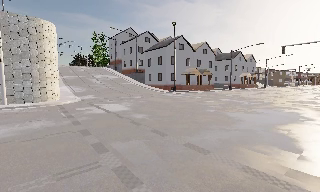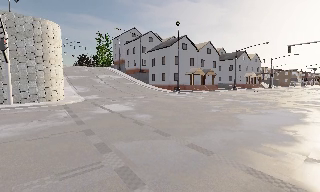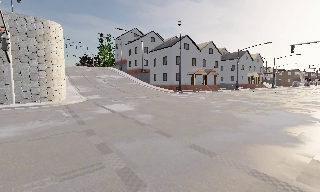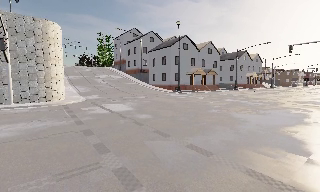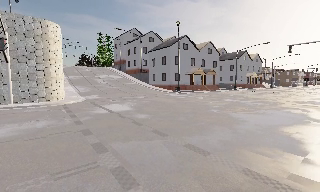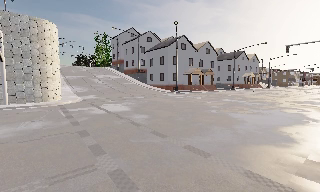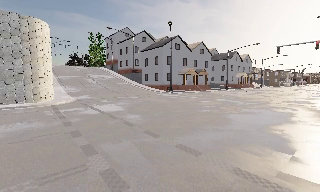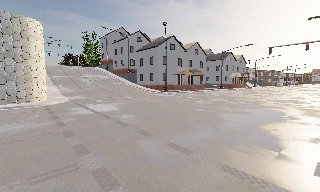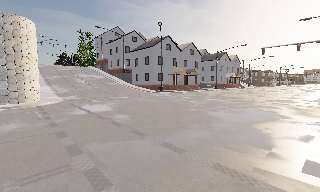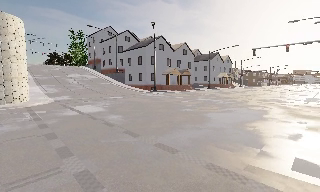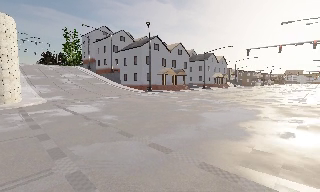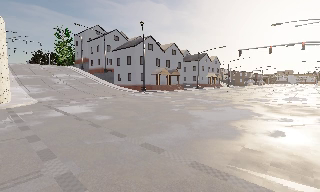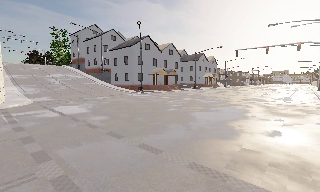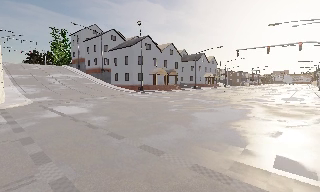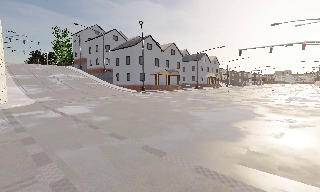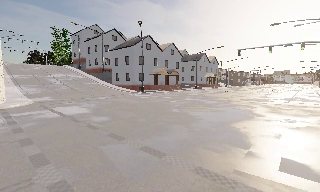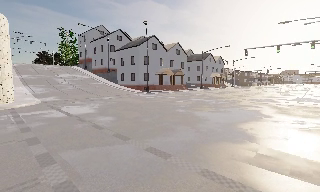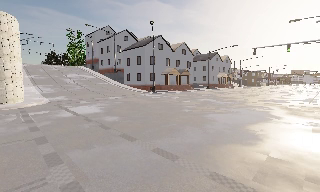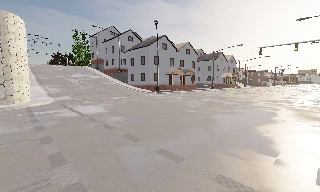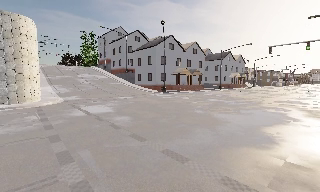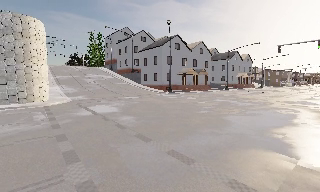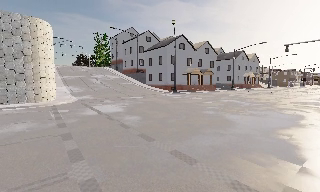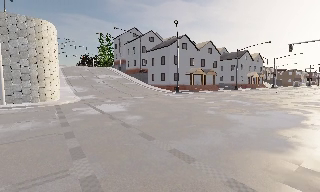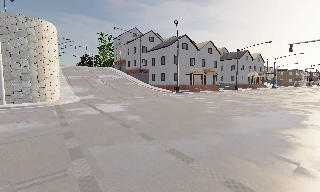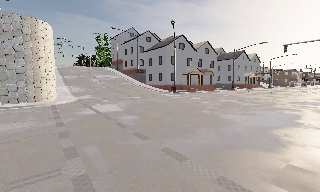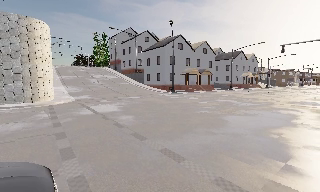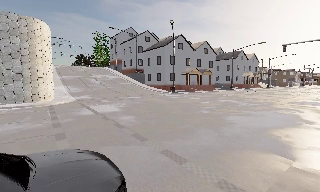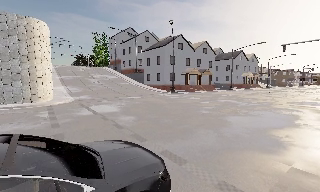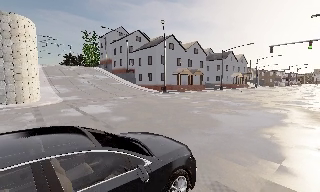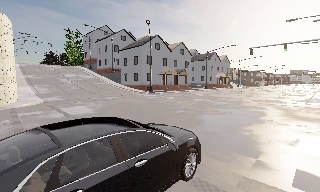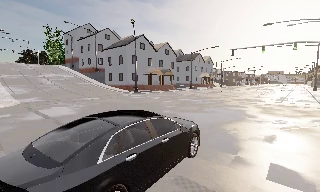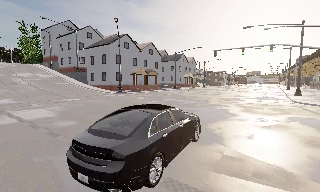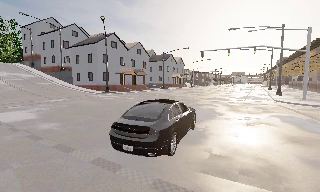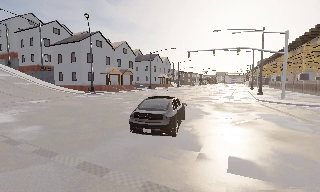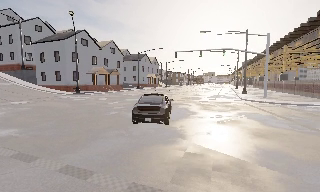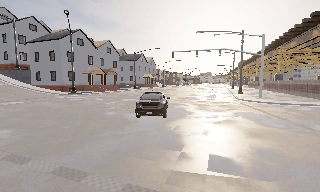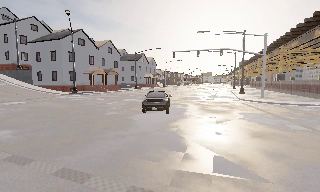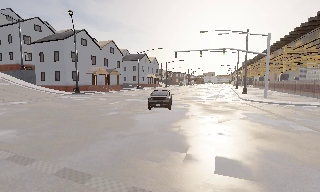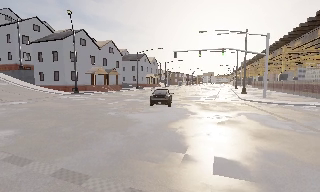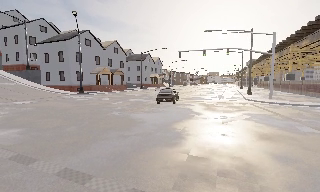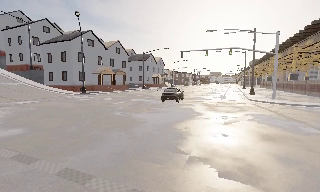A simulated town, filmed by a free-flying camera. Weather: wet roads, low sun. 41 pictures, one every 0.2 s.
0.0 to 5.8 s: The camera travels to its right and forward, about 1 m, so close, fixed things drift to the left.
5.8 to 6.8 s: The camera pans to its right, which is clockwise from overhead, by about 25 degrees.
6.8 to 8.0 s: The camera shifts only a little, or ends up much as it began.
The film runs forward here.
